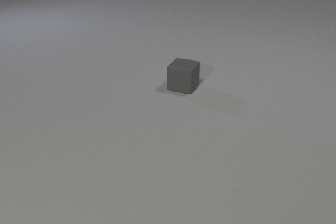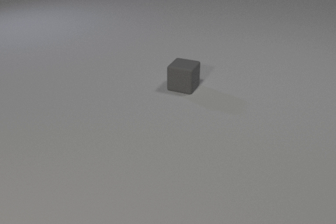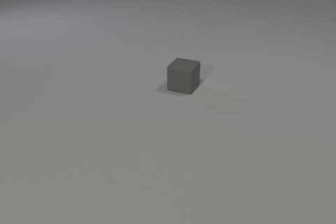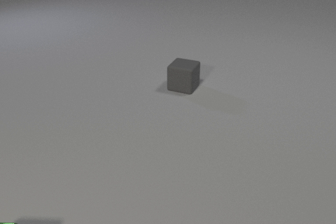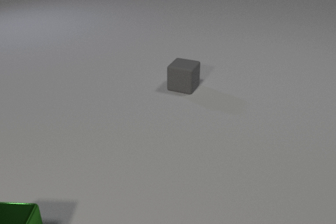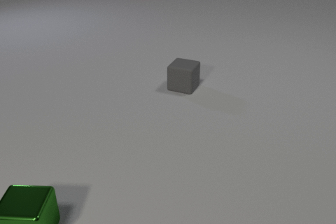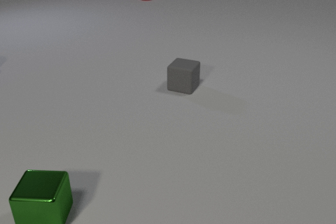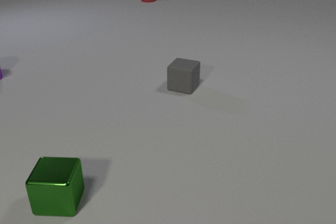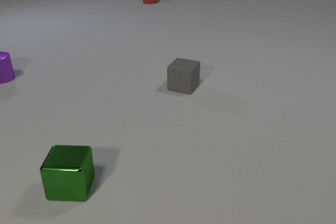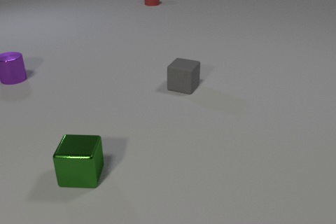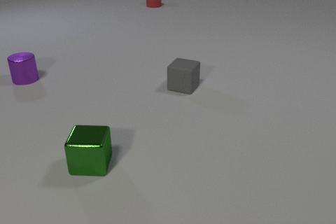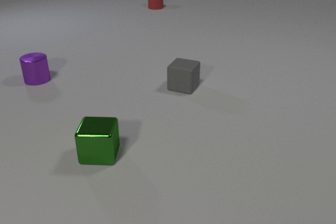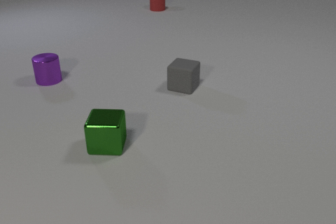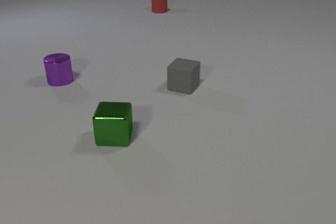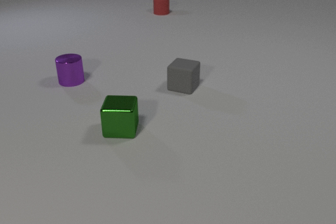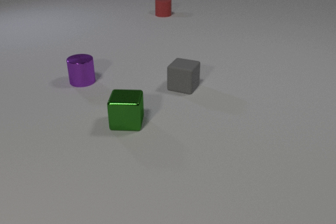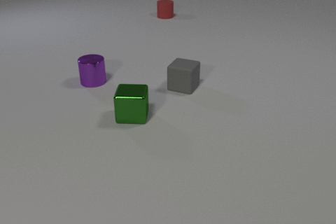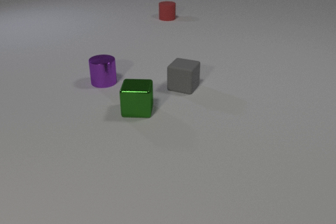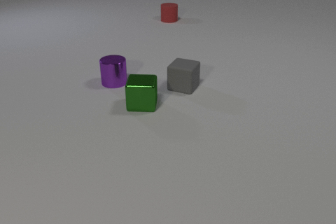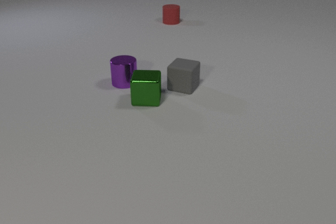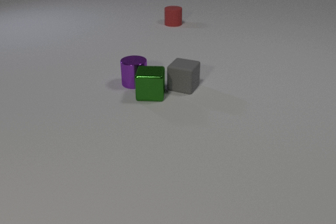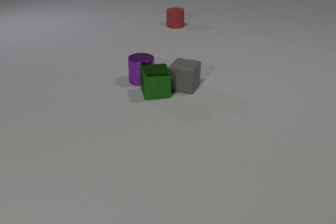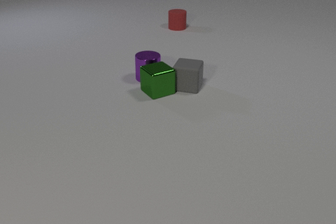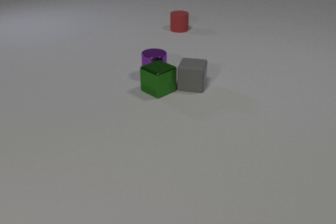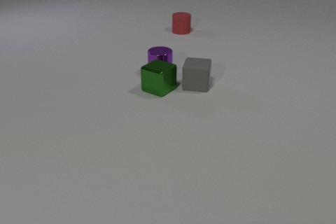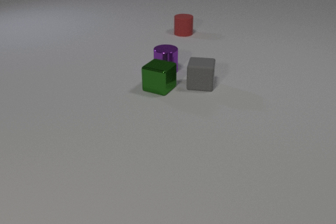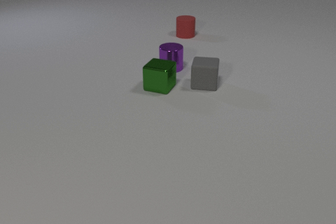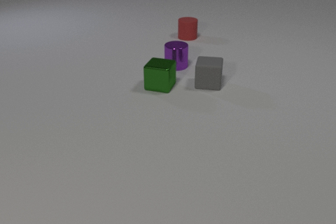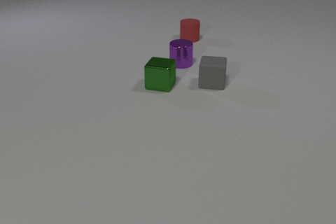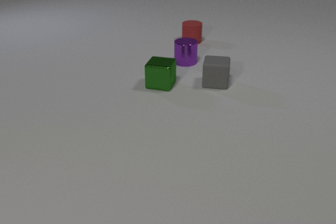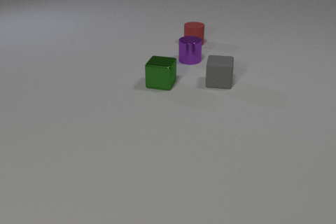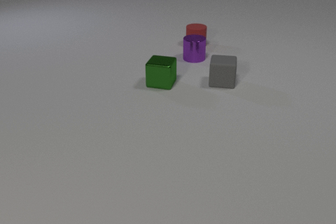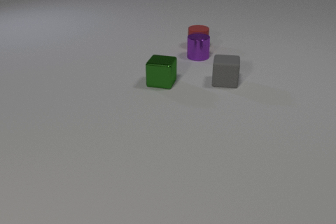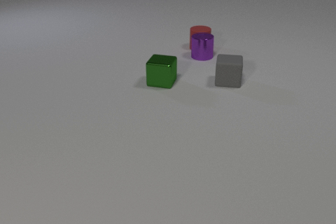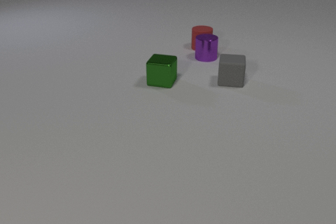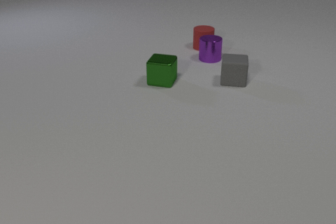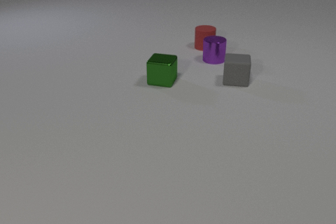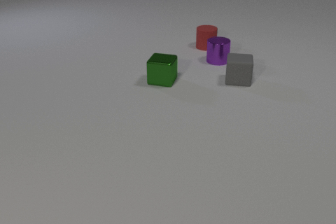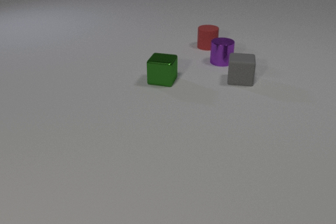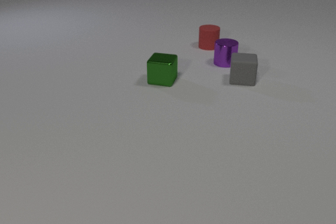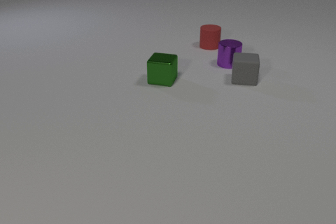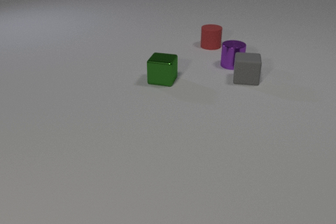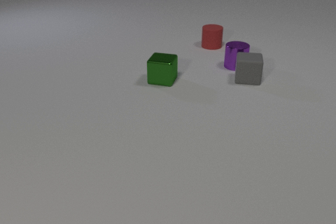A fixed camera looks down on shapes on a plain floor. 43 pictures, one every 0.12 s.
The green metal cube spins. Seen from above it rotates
counterclockwise.
The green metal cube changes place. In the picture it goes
away from the camera.
0.00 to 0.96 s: The green metal cube comes in at the bottom edge, slides away from the camera and to the right. The purple metal cylinder comes in at the left edge, slides to the right and toward the camera. The red rubber cylinder comes in at the top edge, slides toward the camera.
0.96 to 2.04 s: The green metal cube slides away from the camera and to the right. The purple metal cylinder slides to the right. The red rubber cylinder slides toward the camera.
2.04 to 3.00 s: The green metal cube slides away from the camera and to the right, spins counterclockwise seen from above by about 60 degrees, its near face sliding to the right. The purple metal cylinder slides to the right. The gray rubber cube slides to the right. The red rubber cylinder slides toward the camera. The green metal cube and the purple metal cylinder collide. The green metal cube and the gray rubber cube collide.
3.00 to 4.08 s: The green metal cube slides away from the camera. The purple metal cylinder slides to the right and away from the camera. The gray rubber cube slides to the right and away from the camera. The red rubber cylinder slides toward the camera and to the right. The purple metal cylinder and the red rubber cylinder collide.
4.08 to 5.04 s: The purple metal cylinder slides to the right and toward the camera. The gray rubber cube slides to the right and away from the camera. The red rubber cylinder slides to the right and away from the camera.
What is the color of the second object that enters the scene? red.
How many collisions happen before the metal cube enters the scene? 0.
What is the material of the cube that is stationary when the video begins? rubber.
